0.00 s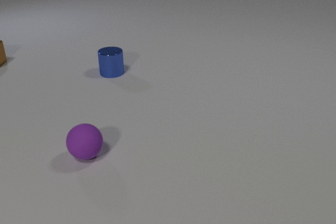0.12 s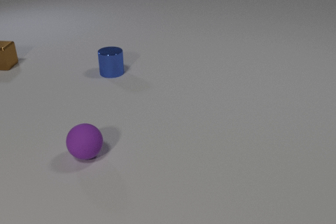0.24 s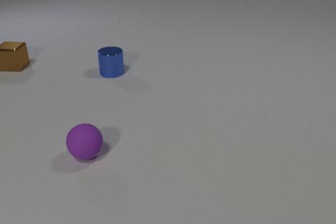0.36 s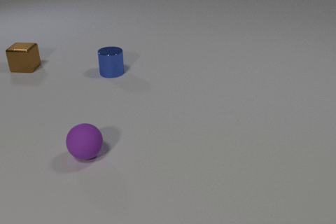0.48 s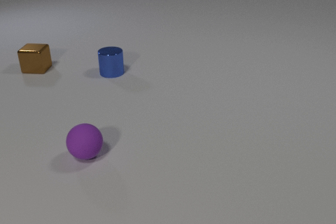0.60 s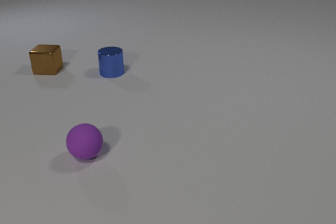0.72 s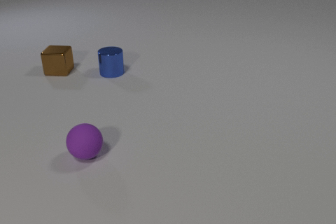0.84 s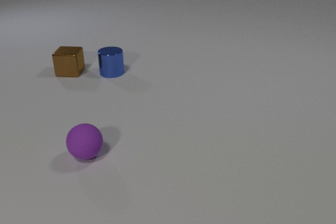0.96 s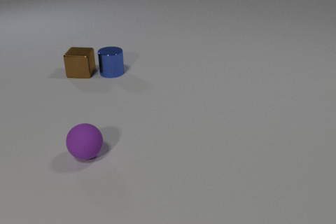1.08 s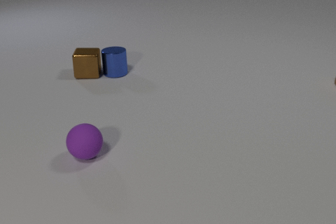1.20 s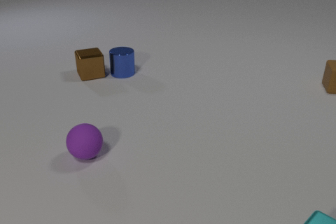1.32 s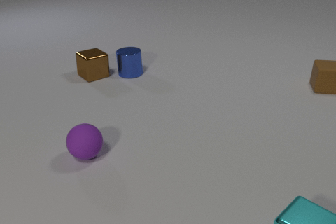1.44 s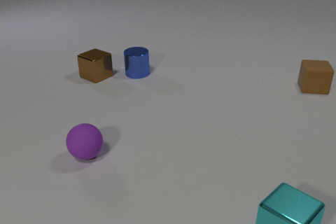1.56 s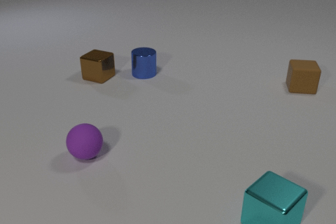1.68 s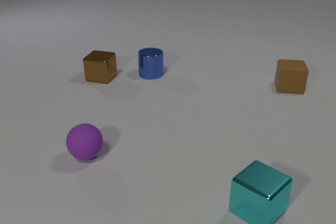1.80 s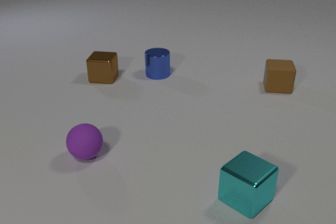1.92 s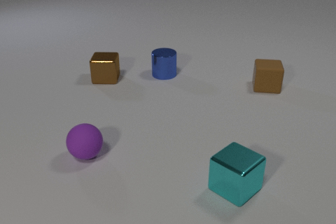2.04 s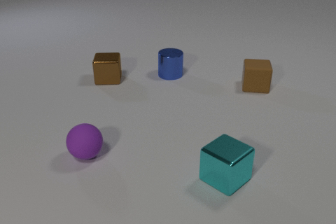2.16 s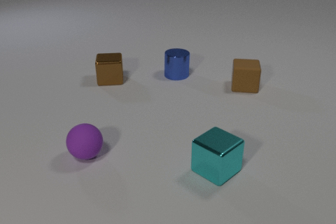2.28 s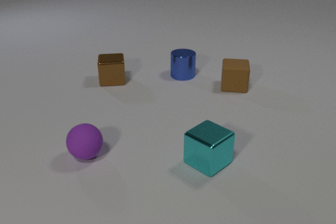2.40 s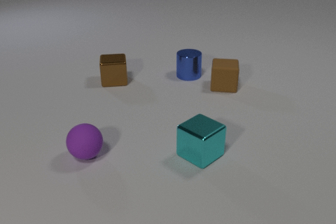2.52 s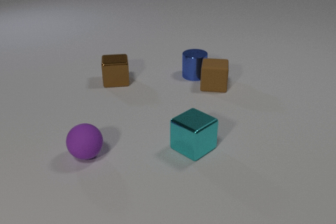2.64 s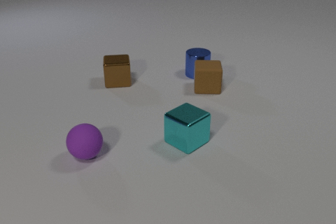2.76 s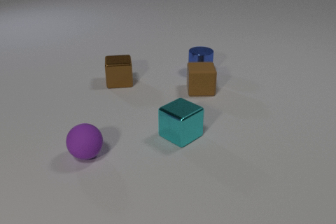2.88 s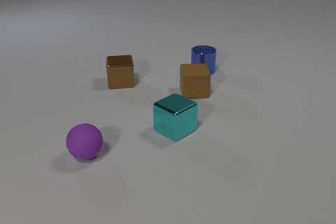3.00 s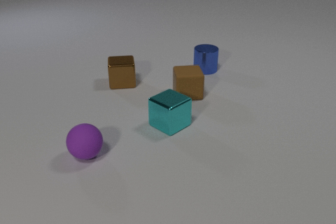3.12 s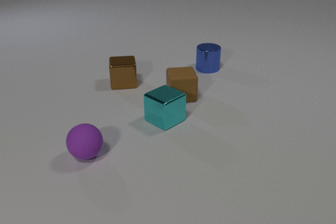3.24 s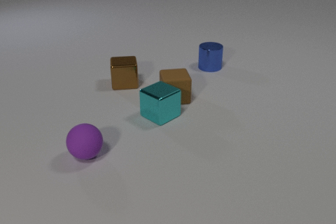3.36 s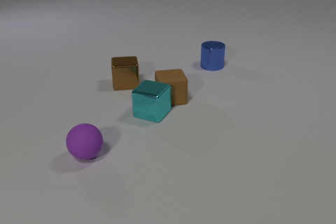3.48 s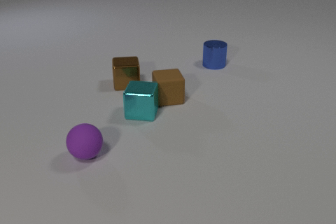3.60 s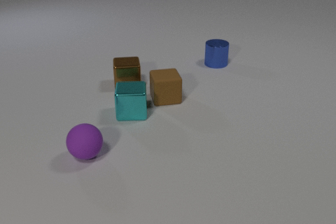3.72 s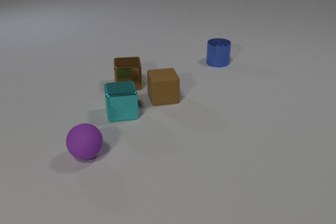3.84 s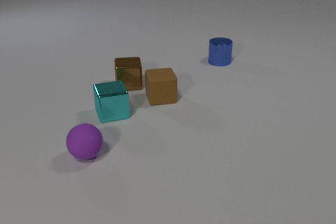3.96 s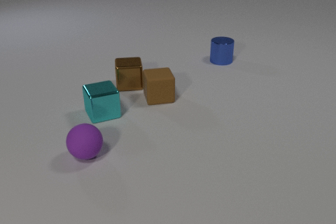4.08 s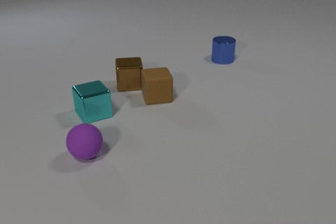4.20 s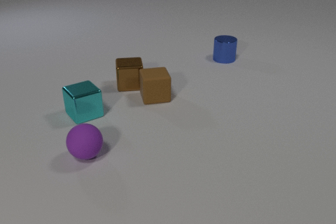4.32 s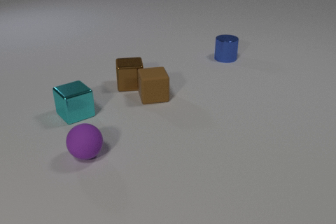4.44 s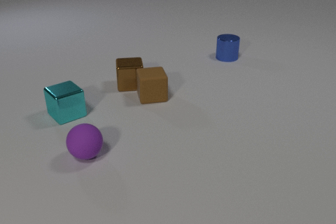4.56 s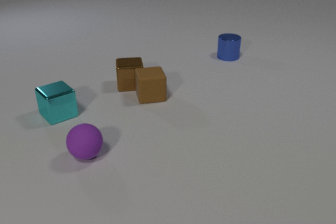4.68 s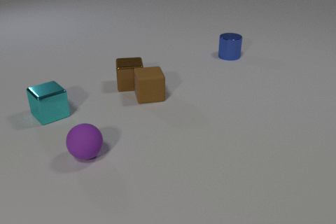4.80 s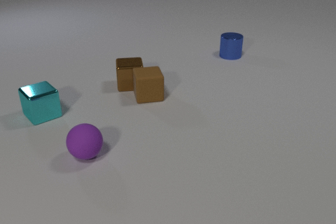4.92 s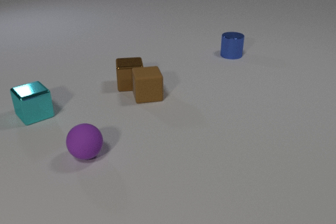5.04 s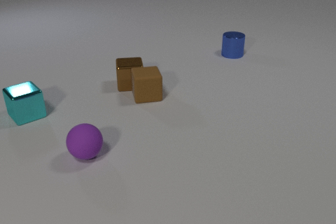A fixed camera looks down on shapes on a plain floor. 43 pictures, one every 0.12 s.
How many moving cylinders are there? 1.
Are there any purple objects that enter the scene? no.
How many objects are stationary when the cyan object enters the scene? 1.
0.00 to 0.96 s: The brown metal cube slides to the right and toward the camera.
0.96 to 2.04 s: The brown metal cube slides to the right and toward the camera, spins so that its near face slides to the right, counterclockwise seen from above. The blue metal cylinder slides to the right. The brown rubber cube comes in at the right edge, slides to the left. The cyan metal cube comes in at the bottom edge, slides to the left and away from the camera. The brown metal cube and the blue metal cylinder collide.
2.04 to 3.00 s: The brown metal cube slides to the right and toward the camera. The blue metal cylinder slides to the right and away from the camera. The brown rubber cube slides to the left. The cyan metal cube slides away from the camera and to the left. The blue metal cylinder and the brown rubber cube collide.
3.00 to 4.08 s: The brown metal cube slides to the right and toward the camera. The blue metal cylinder slides away from the camera and to the right. The brown rubber cube slides to the left. The cyan metal cube slides to the left, spins counterclockwise seen from above by about 75 degrees, its near face sliding to the right. The brown rubber cube and the cyan metal cube collide.
4.08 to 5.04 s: The blue metal cylinder slides away from the camera and to the right. The brown rubber cube slides to the left. The cyan metal cube slides to the left. The brown metal cube and the brown rubber cube collide.
